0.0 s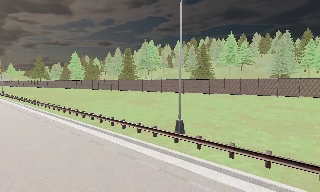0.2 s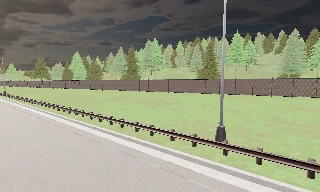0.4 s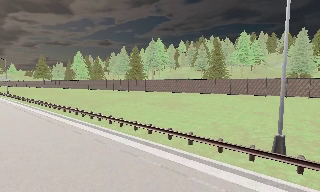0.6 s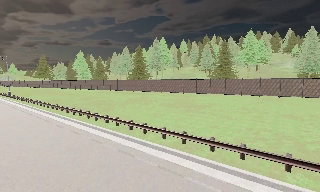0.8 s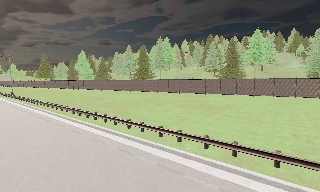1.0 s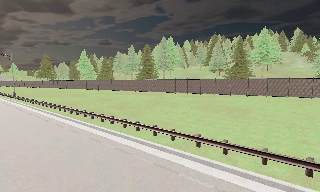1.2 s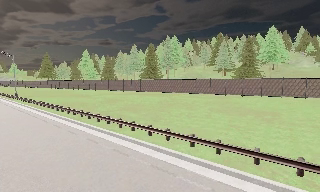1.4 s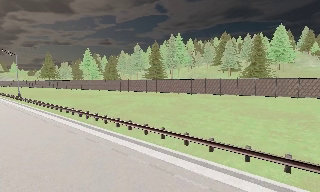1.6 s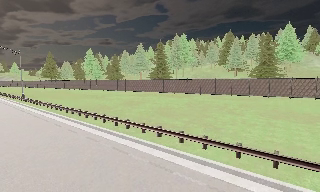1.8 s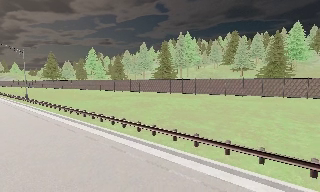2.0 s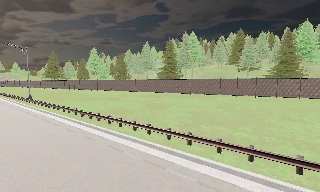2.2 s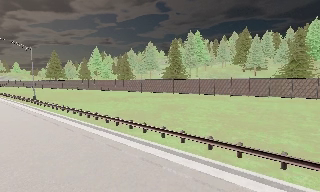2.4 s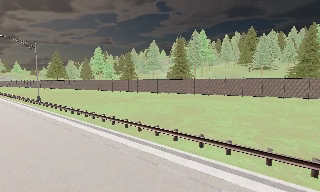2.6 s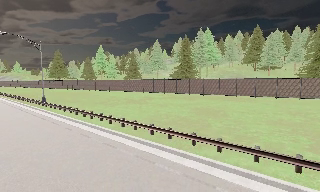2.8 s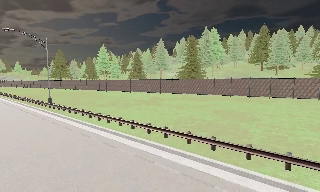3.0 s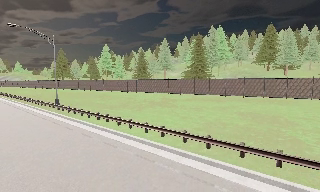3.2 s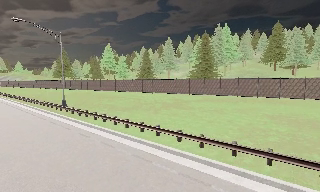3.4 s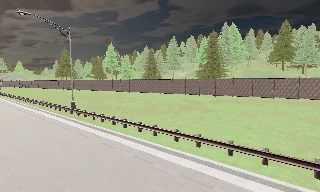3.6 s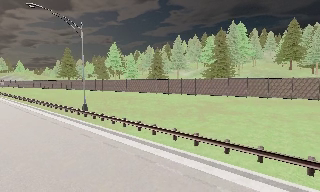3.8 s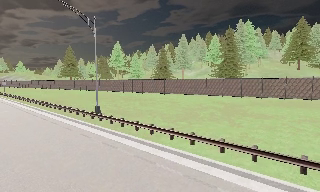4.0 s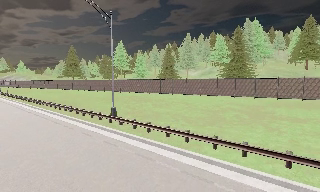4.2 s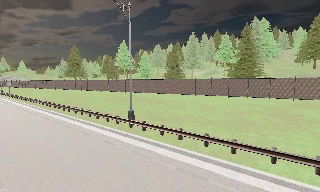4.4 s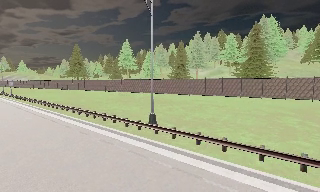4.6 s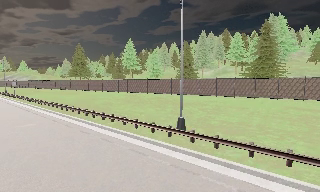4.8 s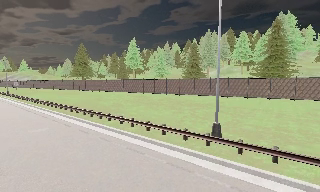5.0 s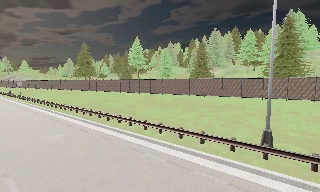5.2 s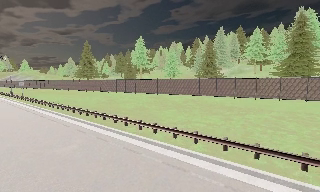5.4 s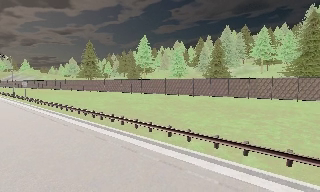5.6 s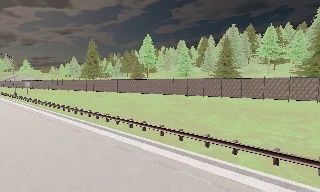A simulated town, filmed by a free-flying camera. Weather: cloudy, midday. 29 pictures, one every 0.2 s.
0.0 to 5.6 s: The camera travels to its left and forward, about 55 m, so close, fixed things drift to the right.
The film runs forward here.
